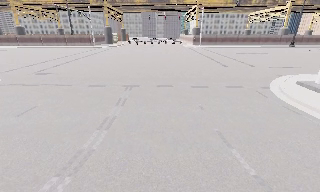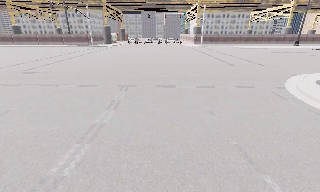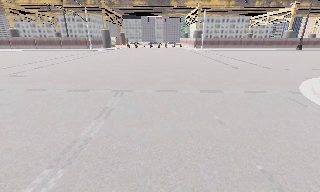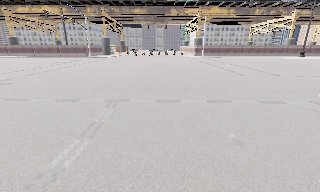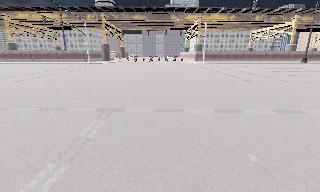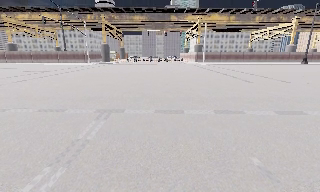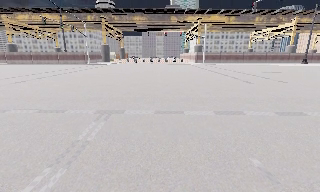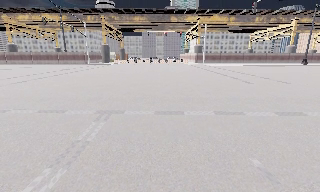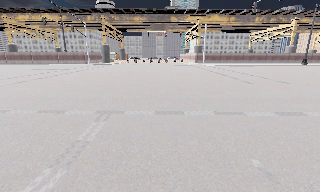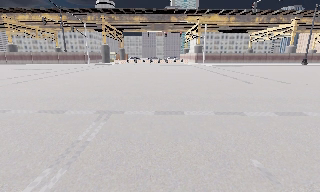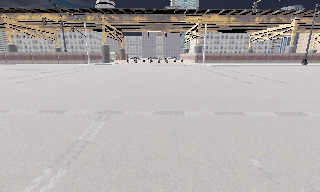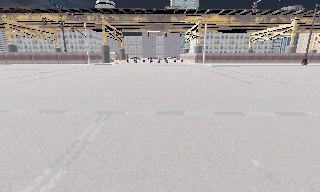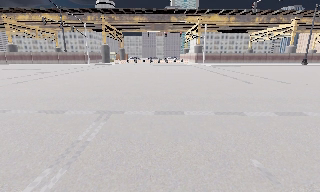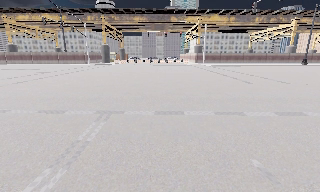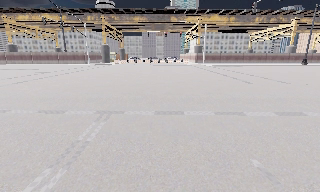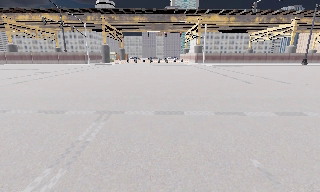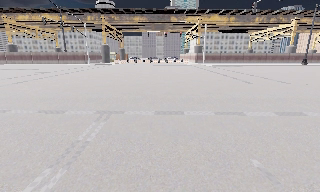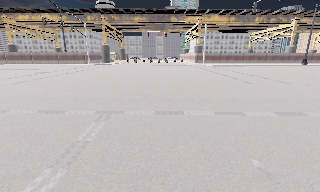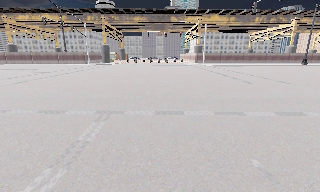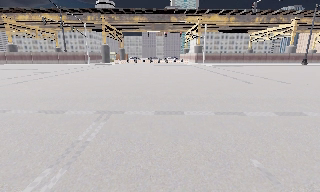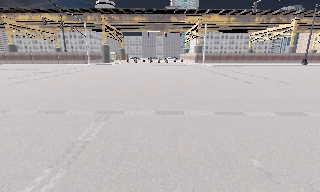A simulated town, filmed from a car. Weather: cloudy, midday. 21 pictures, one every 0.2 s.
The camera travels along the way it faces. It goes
forward.
0.0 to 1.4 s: The camera travels forward, about 4 m, so what stands in front looms larger. It loses speed.
1.4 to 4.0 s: The camera keeps its place and its aim.
The film runs forward here.
